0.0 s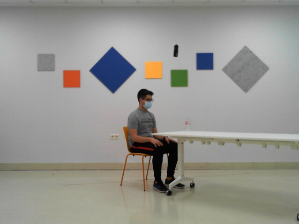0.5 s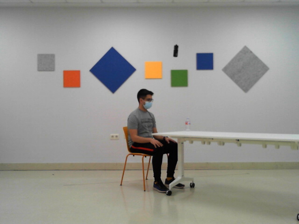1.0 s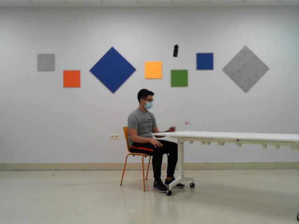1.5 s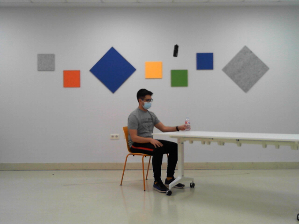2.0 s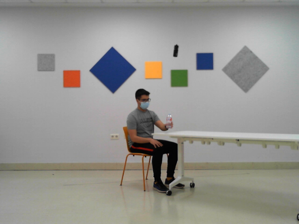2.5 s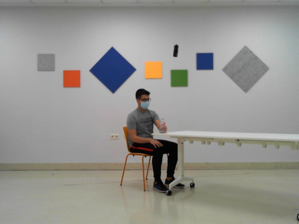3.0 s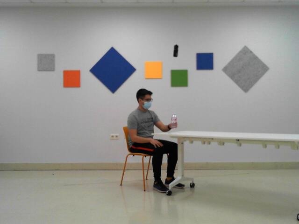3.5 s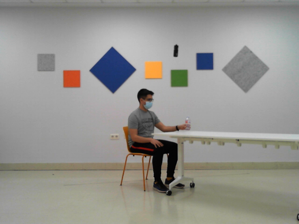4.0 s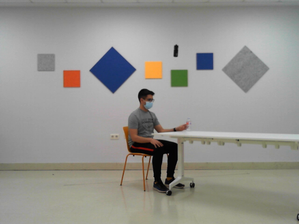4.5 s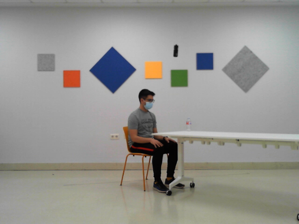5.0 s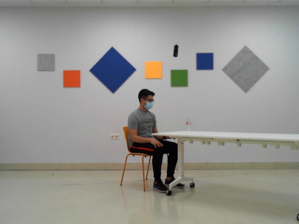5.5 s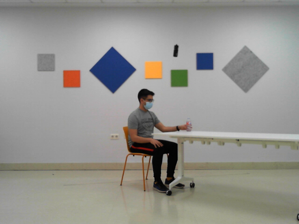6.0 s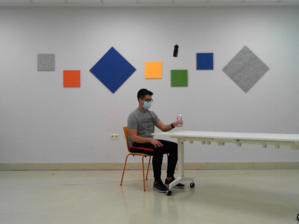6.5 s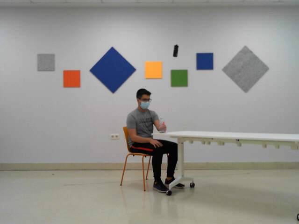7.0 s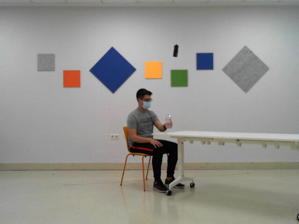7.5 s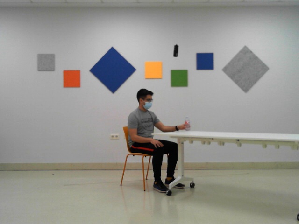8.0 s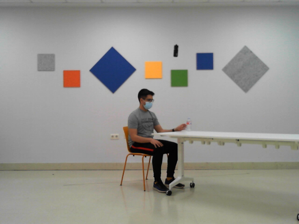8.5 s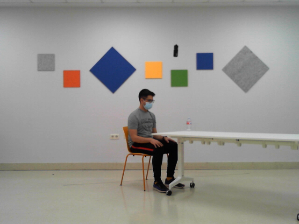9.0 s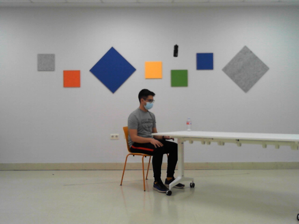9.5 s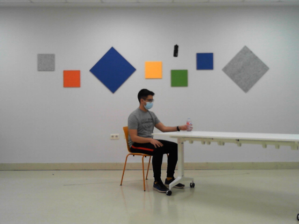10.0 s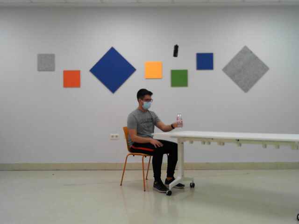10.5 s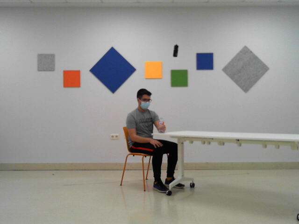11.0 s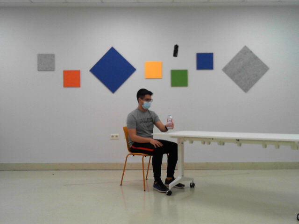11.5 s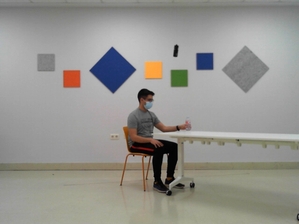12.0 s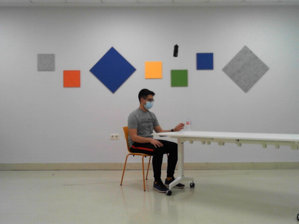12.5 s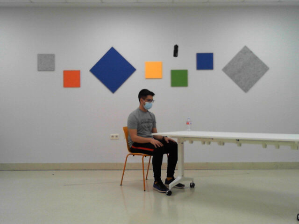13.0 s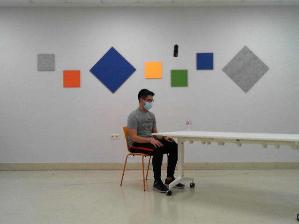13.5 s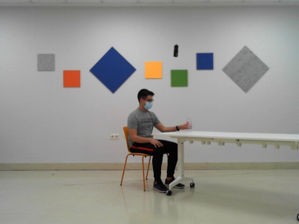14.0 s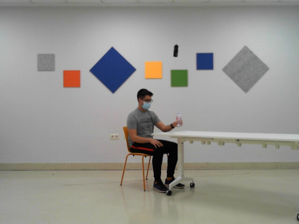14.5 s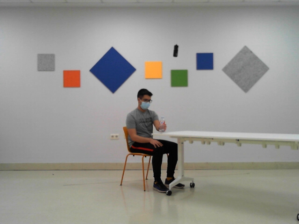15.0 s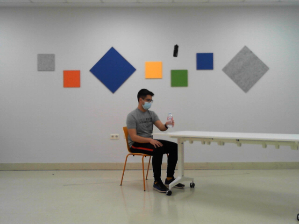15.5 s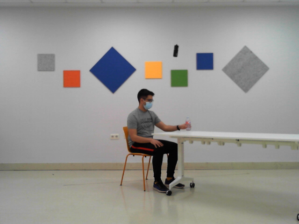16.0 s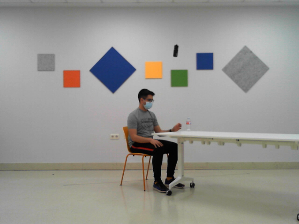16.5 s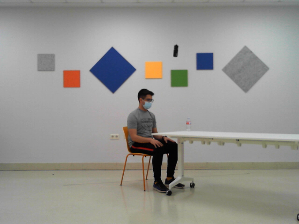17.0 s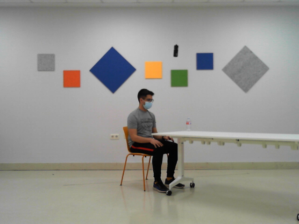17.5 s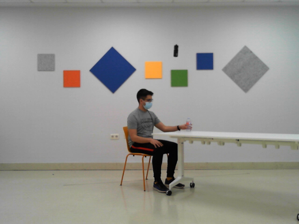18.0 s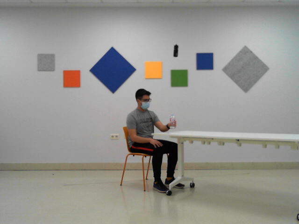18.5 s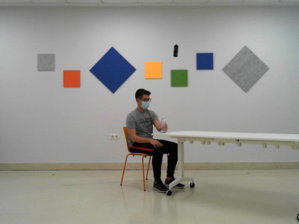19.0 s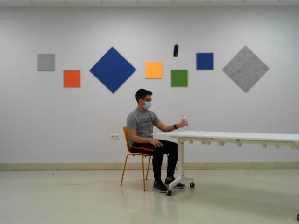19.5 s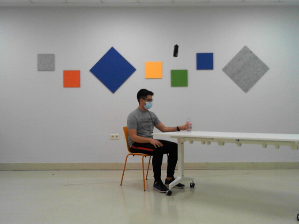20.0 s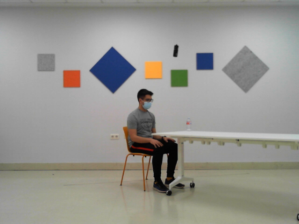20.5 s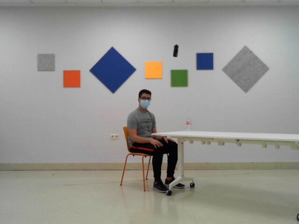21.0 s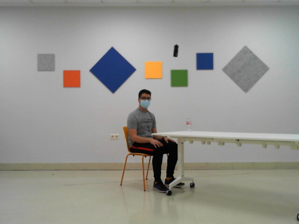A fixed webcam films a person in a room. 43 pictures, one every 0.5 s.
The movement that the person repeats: Move a bottle from side to side, left hand.
